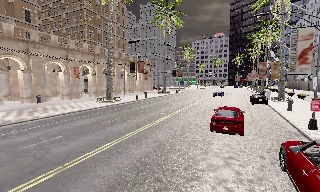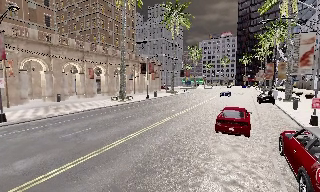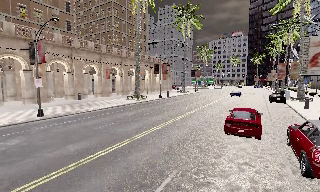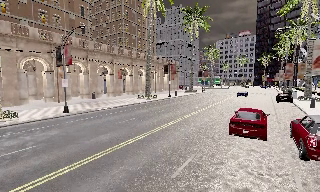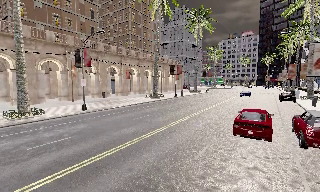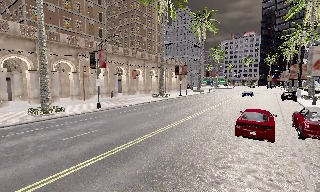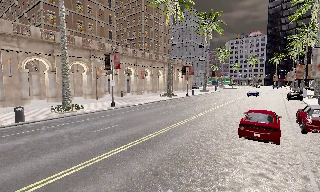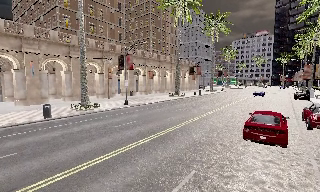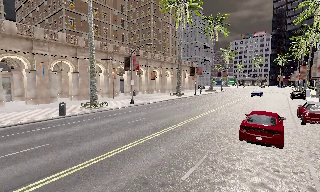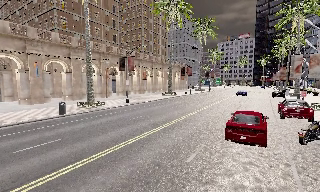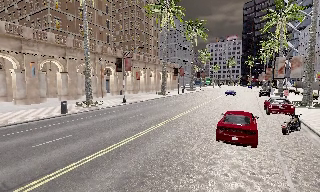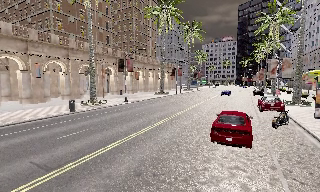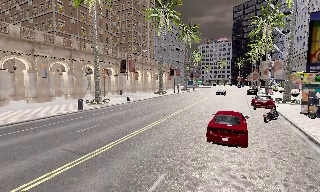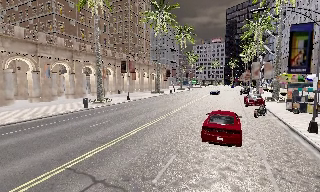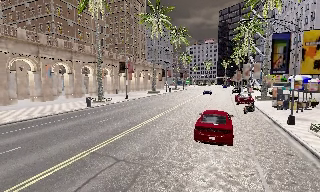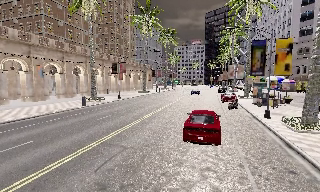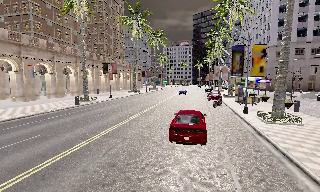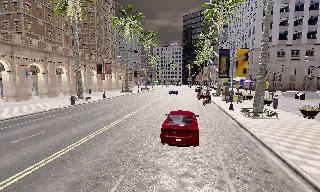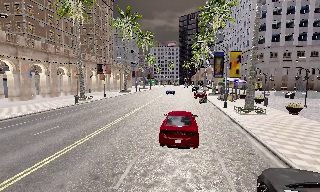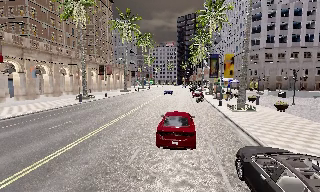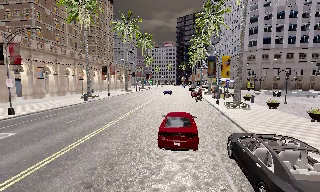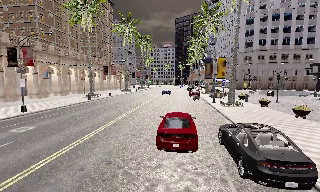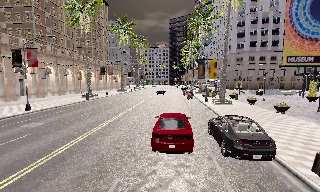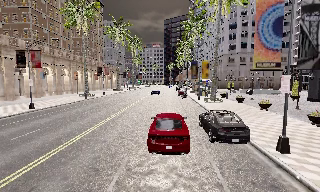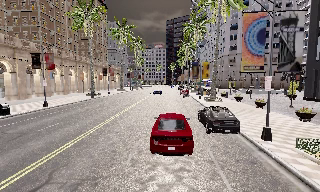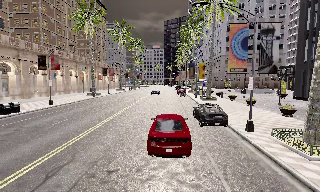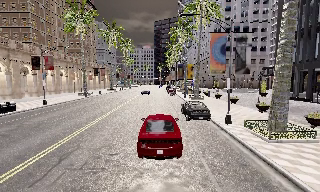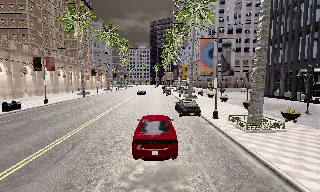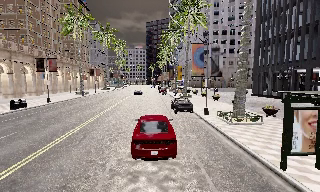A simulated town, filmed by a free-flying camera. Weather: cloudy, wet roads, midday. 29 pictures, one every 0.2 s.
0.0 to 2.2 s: The camera travels backward and to its left, about 16 m, so what stands in front gets smaller.
2.2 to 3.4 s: The camera pans to its right, which is clockwise from overhead, by about 15 degrees. It travels backward, about 9 m, so what stands in front gets smaller.
3.4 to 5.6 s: The camera pans to its right, which is clockwise from overhead, by about 15 degrees. It travels backward, about 16 m, so what stands in front gets smaller.
The film runs backward here.
